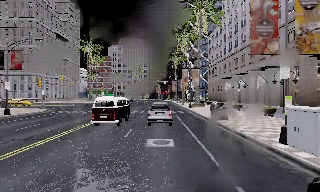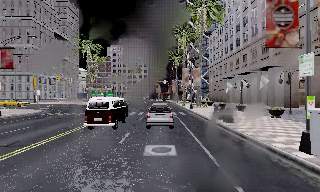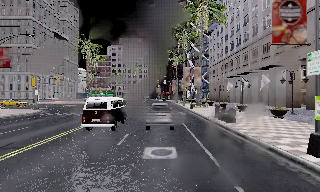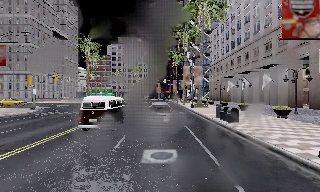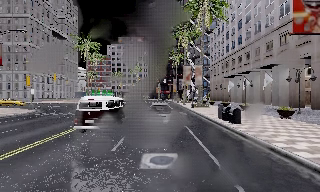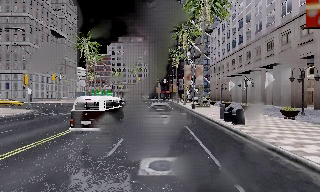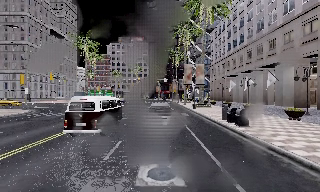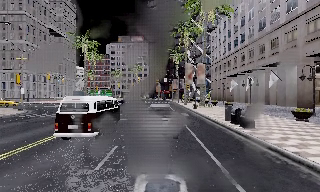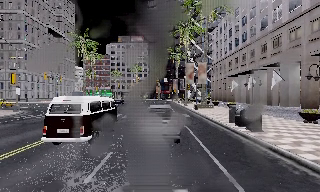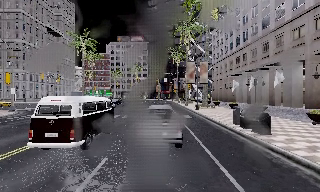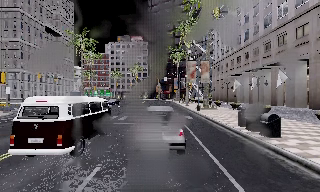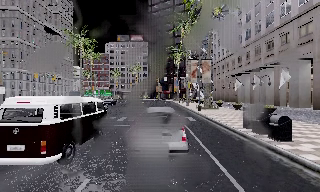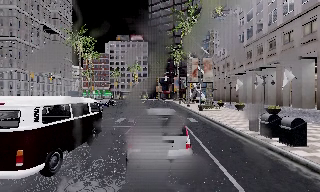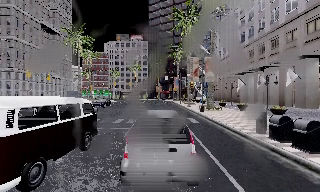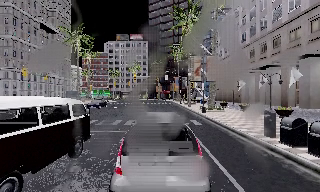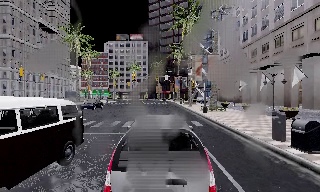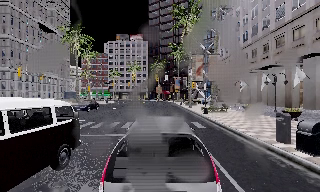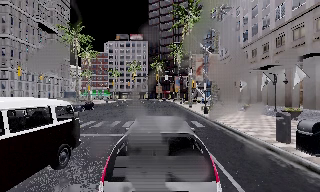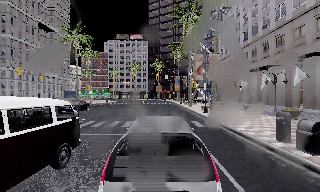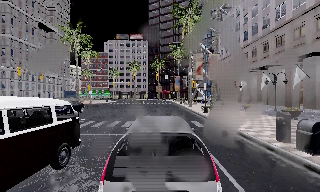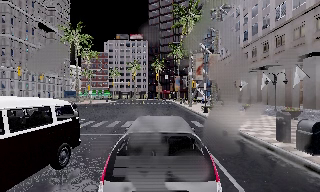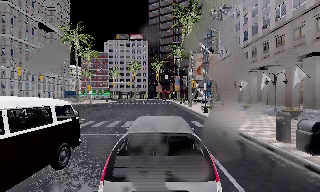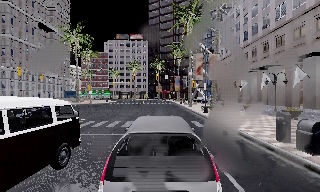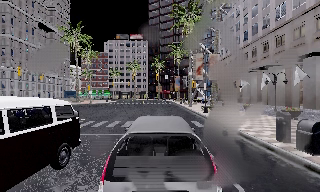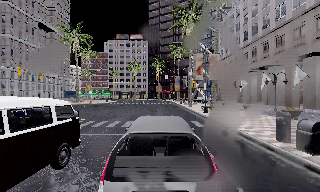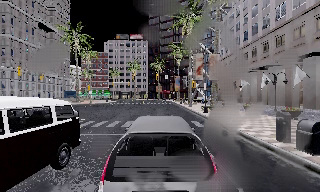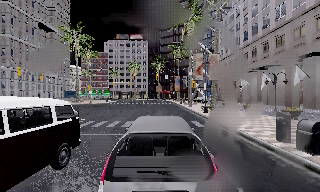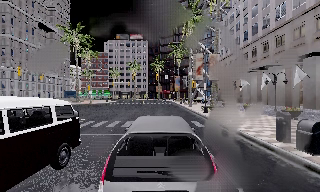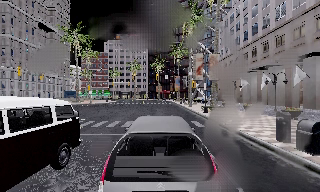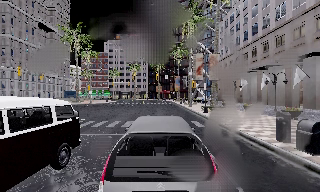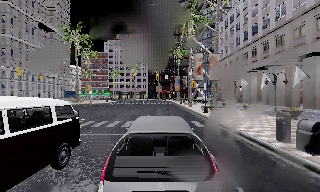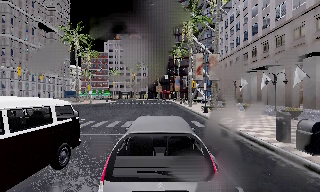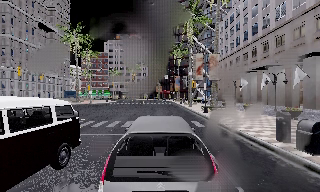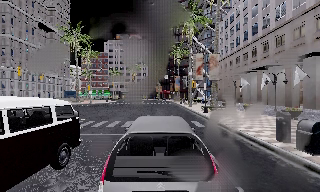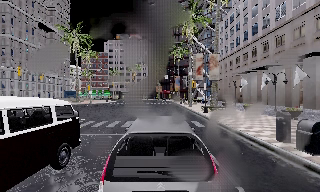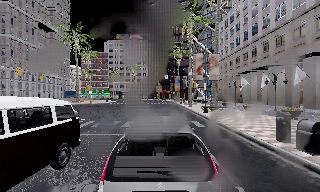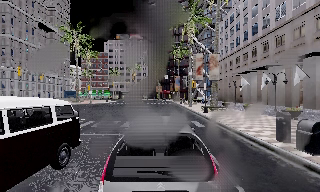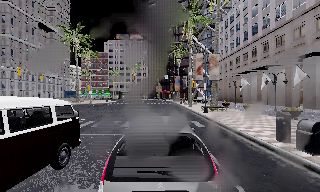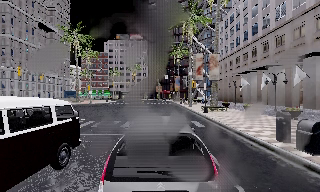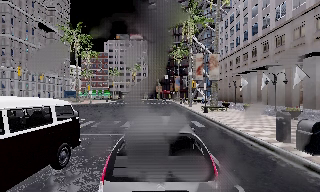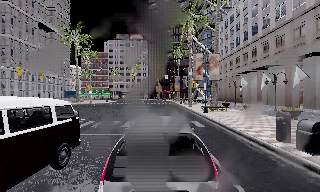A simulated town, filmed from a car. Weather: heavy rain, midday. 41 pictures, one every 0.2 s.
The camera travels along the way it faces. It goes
forward.
0.0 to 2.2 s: The camera travels forward, about 6 m, so what stands in front looms larger.
2.2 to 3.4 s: The camera travels forward, about 2.5 m, so what stands in front looms larger. It loses speed.
3.4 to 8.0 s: The camera keeps its place and its aim.
The film runs forward here.
